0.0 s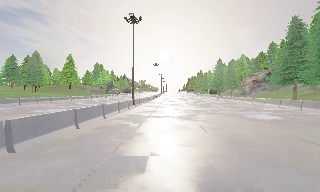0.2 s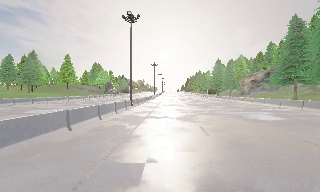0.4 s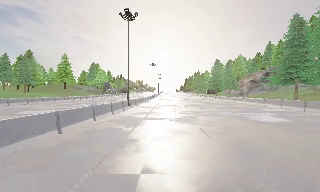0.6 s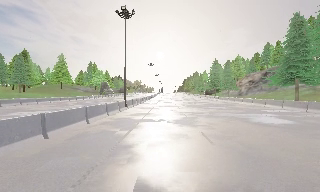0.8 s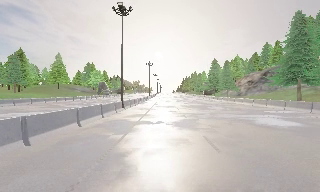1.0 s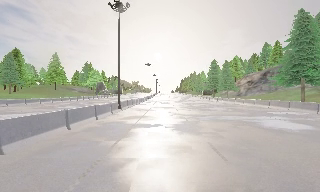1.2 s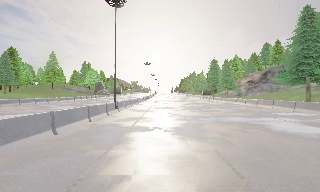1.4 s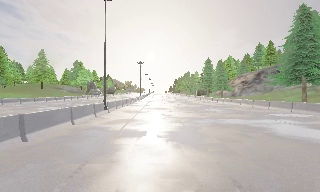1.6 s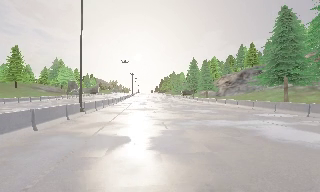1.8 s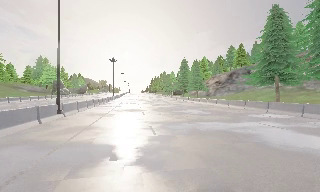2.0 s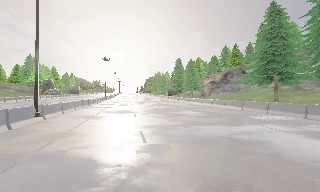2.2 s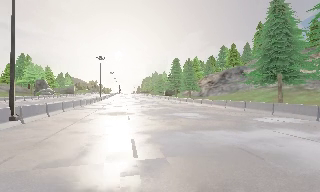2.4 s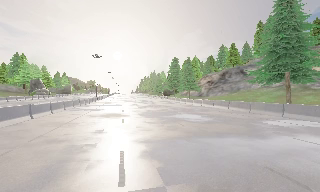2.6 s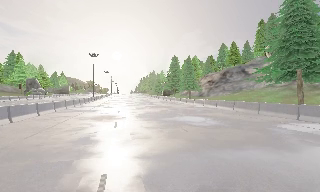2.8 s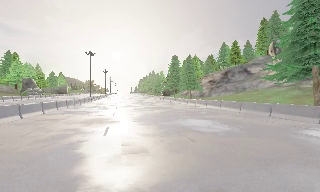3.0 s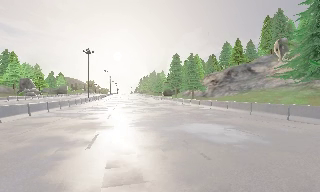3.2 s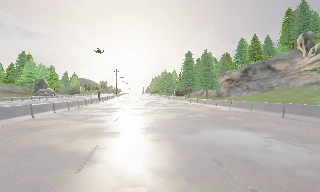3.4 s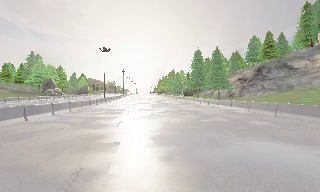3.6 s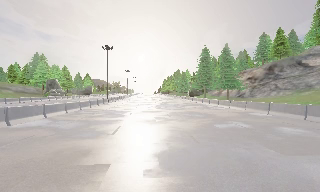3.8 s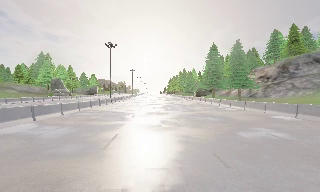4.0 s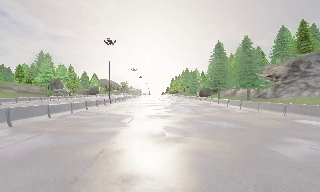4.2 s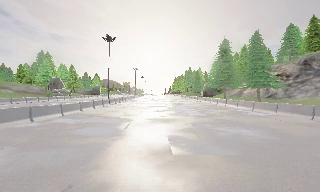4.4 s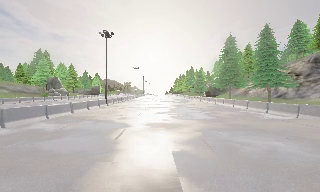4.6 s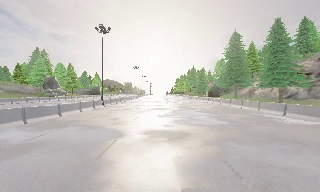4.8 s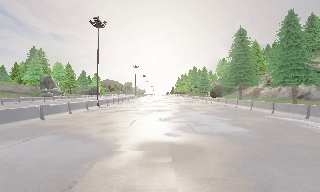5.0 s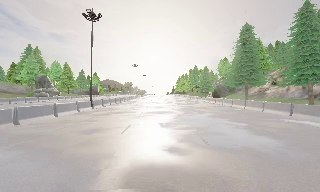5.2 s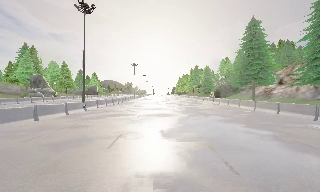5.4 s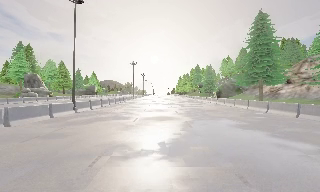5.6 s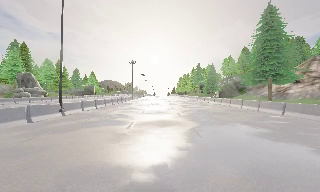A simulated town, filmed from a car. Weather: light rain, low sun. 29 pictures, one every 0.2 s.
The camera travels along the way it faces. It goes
forward.
0.0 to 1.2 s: The camera travels forward, about 4.5 m, so what stands in front looms larger. It gains speed.
1.2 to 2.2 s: The scene slides to the left, as the camera pans about 15 degrees to its right. It travels forward, about 6 m, so what stands in front looms larger.
2.2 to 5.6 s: The camera pans to its left, which is counterclockwise from overhead, by about 10 degrees. It travels forward, about 35 m, so what stands in front looms larger.
The film runs forward here.
